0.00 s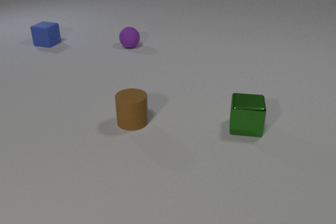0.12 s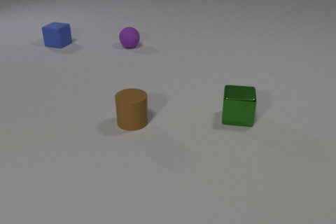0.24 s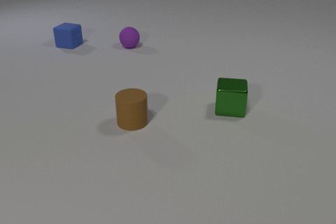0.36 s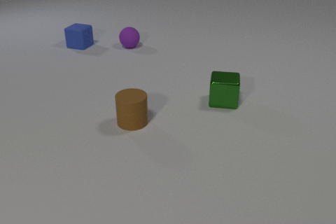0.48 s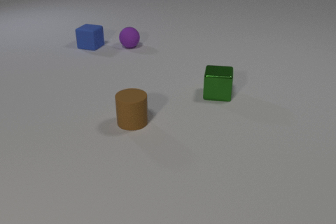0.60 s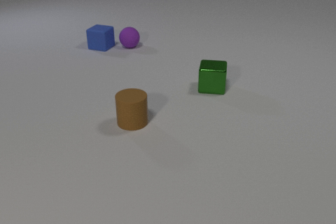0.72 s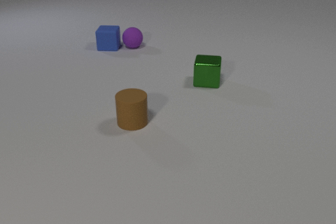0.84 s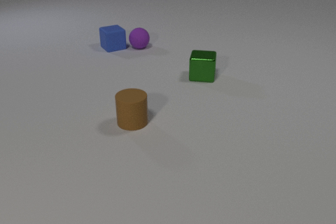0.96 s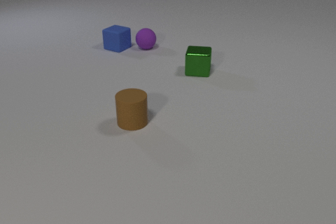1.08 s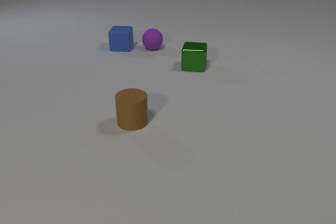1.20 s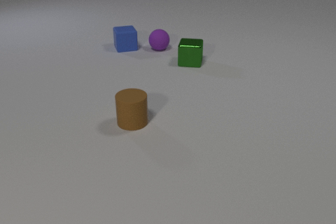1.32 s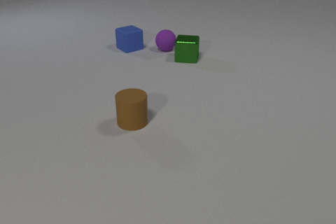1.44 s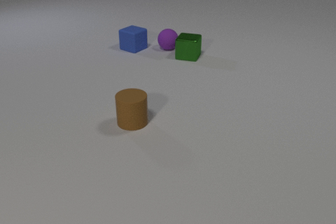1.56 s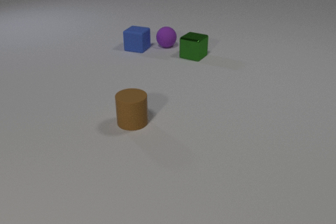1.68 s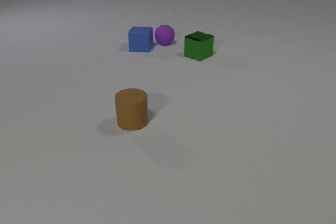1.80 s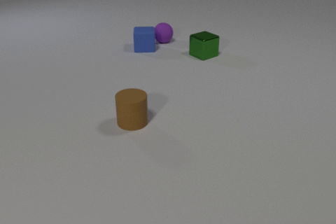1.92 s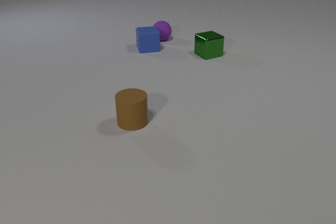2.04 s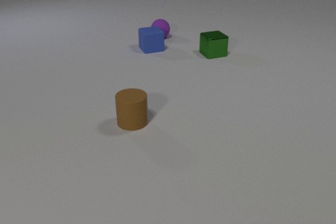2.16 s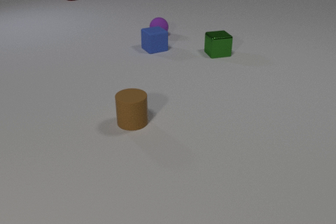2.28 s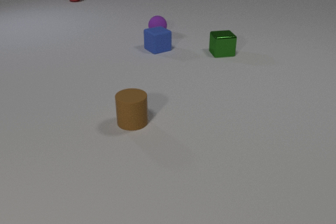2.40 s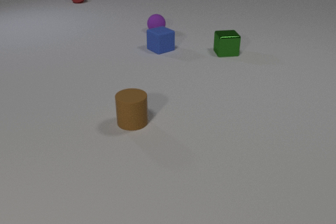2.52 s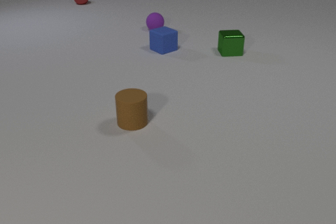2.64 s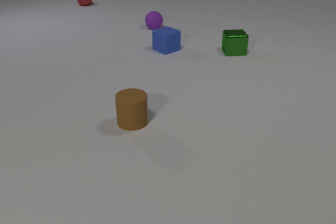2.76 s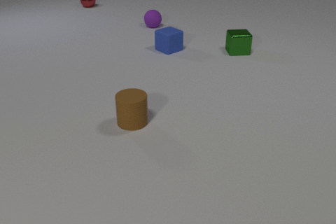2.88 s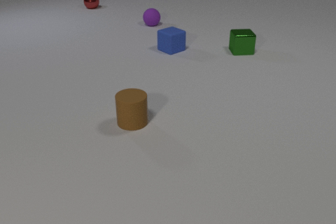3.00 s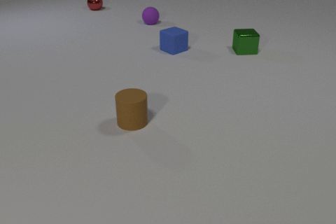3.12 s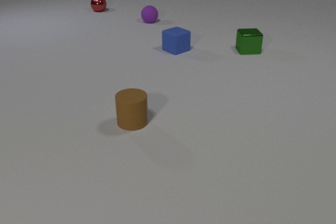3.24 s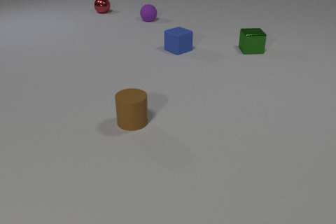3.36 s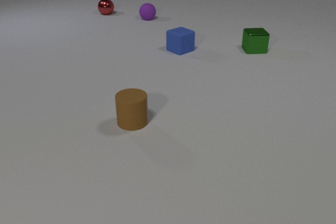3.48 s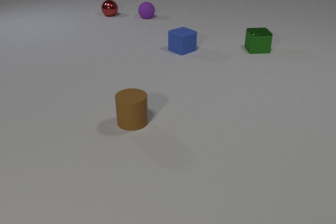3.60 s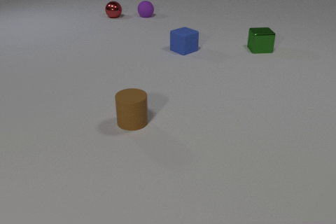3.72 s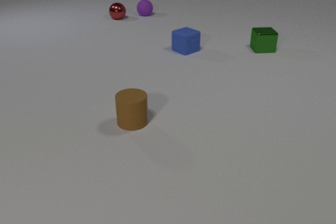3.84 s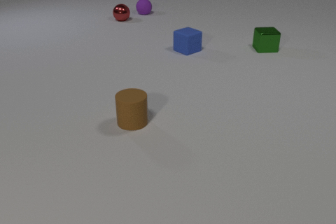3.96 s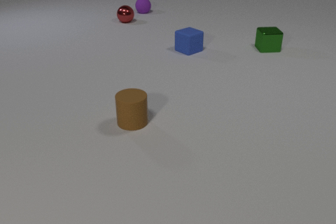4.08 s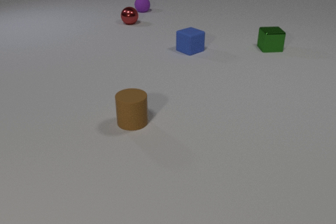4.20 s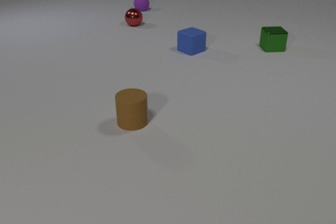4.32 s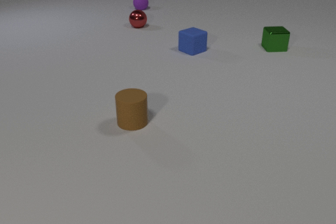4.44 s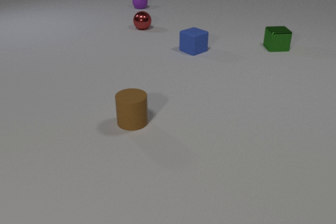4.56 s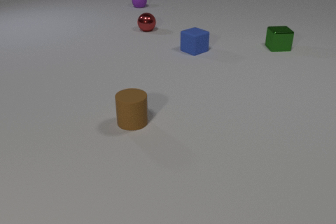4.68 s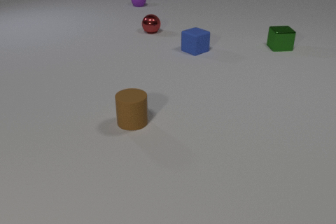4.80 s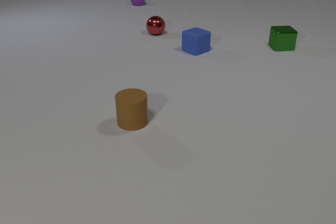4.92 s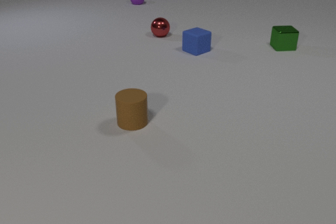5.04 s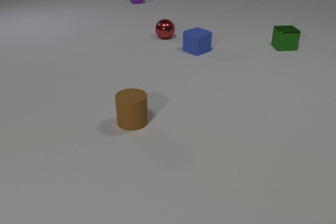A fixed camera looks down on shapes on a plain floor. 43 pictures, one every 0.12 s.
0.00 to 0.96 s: The blue rubber cube slides to the right and toward the camera, spins counterclockwise seen from above by about 75 degrees, its near face sliding to the right. The purple rubber sphere rolls to the right. The green metal cube slides away from the camera and to the left. The blue rubber cube and the purple rubber sphere collide.
0.96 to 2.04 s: The blue rubber cube slides to the right, spins so that its near face slides to the right, counterclockwise seen from above. The purple rubber sphere rolls away from the camera and to the right. The green metal cube slides away from the camera, spins clockwise seen from above by about 60 degrees, its near face sliding to the left. The purple rubber sphere and the green metal cube collide.
2.04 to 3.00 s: The blue rubber cube slides to the right, spins so that its near face slides to the right, counterclockwise seen from above. The purple rubber sphere rolls away from the camera. The red metal sphere comes in at the top edge, rolls toward the camera and to the right. The green metal cube slides to the right and away from the camera.
3.00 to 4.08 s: The blue rubber cube slides to the right. The purple rubber sphere rolls away from the camera. The red metal sphere rolls toward the camera and to the right. The green metal cube slides to the right and away from the camera.
4.08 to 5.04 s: The blue rubber cube slides to the right. The purple rubber sphere rolls away from the camera. The red metal sphere rolls toward the camera and to the right. The green metal cube slides to the right and away from the camera.
Are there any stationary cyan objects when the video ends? no.
What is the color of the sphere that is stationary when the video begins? purple.
How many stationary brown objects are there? 1.
